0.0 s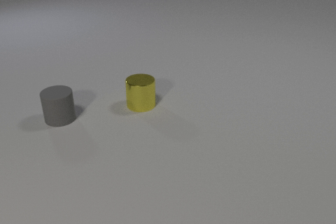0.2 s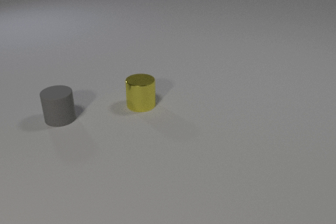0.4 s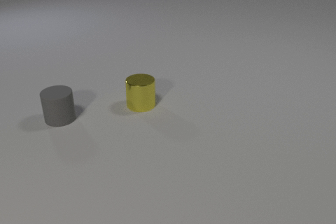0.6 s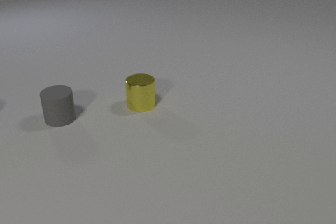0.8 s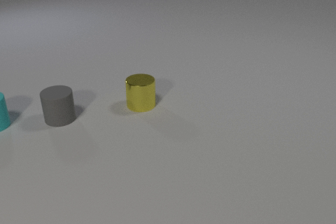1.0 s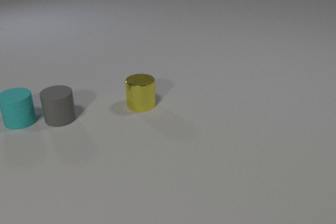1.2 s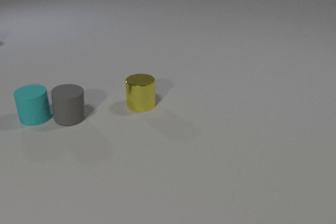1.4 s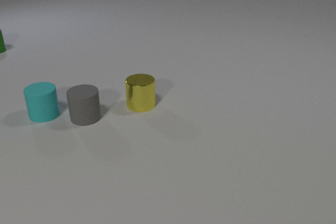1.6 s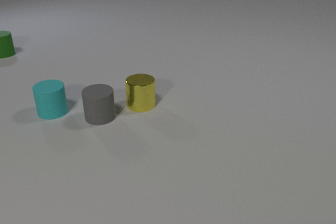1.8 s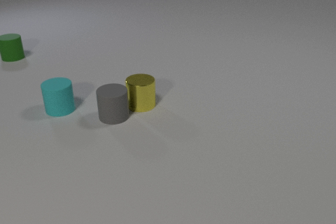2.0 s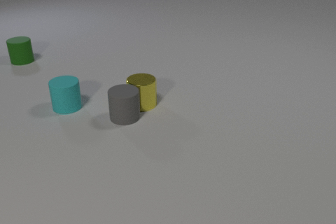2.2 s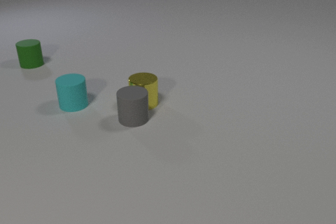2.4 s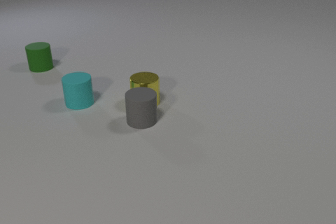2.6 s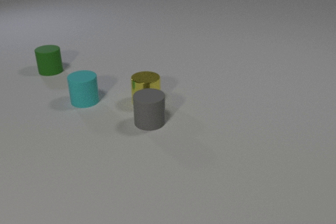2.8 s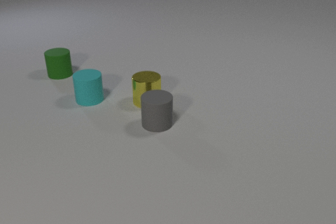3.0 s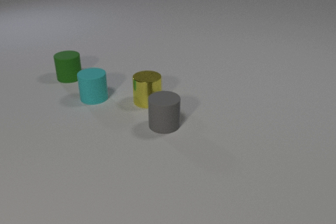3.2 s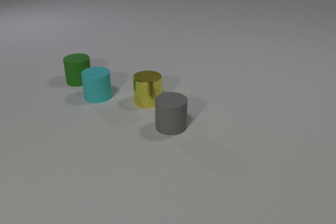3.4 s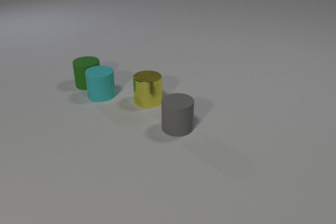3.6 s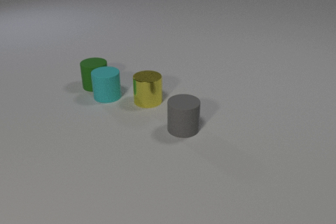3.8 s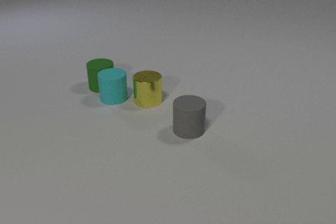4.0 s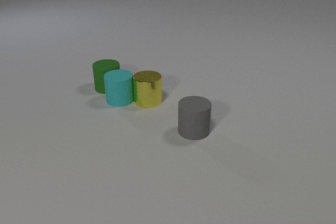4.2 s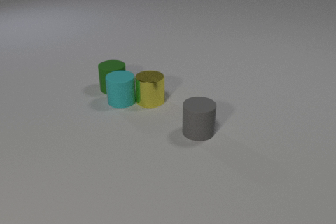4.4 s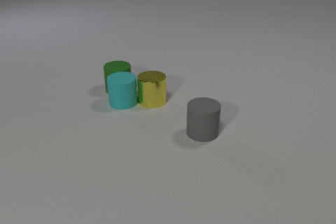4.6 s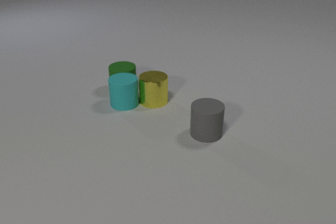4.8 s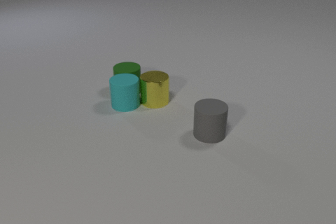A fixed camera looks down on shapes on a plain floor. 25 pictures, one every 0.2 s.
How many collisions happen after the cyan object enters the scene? 4.
How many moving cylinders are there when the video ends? 4.
What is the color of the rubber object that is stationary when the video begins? gray.
0.0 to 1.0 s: The cyan rubber cylinder comes in at the left edge, slides to the right.
1.0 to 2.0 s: The cyan rubber cylinder slides to the right. The gray rubber cylinder slides to the right. The green rubber cylinder comes in at the left edge, slides toward the camera and to the right. The cyan rubber cylinder and the gray rubber cylinder collide. The gray rubber cylinder and the yellow metal cylinder collide.
2.0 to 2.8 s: The cyan rubber cylinder slides to the right and away from the camera. The gray rubber cylinder slides to the right and toward the camera. The green rubber cylinder slides toward the camera and to the right. The yellow metal cylinder moves, and ends about where it began.
2.8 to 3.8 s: The cyan rubber cylinder slides to the right. The gray rubber cylinder slides to the right. The green rubber cylinder slides to the right and toward the camera. The cyan rubber cylinder and the green rubber cylinder collide.
3.8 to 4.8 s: The cyan rubber cylinder slides toward the camera and to the right. The gray rubber cylinder slides to the right. The green rubber cylinder slides to the right and toward the camera. The yellow metal cylinder slides to the right. The cyan rubber cylinder and the yellow metal cylinder collide.
